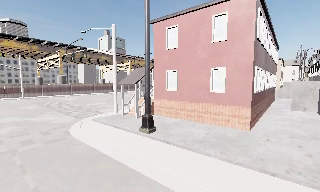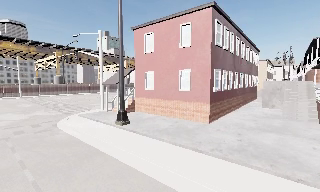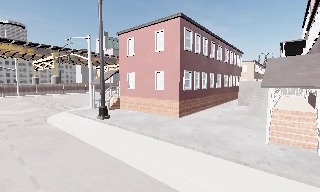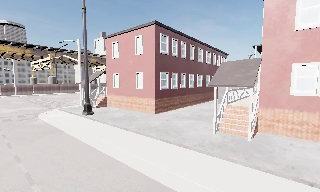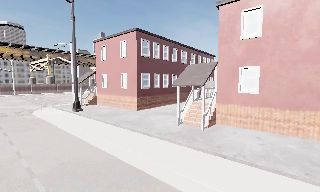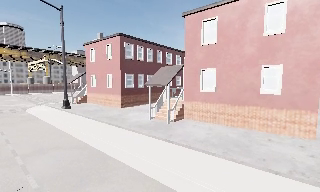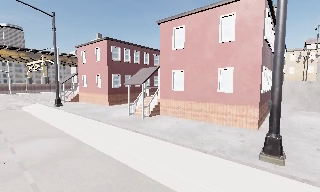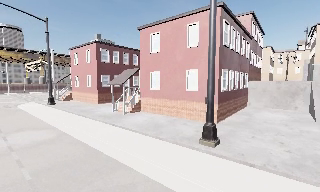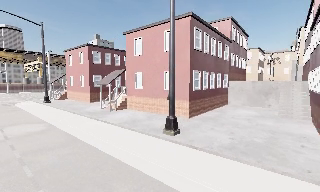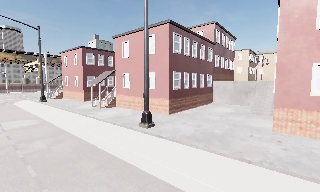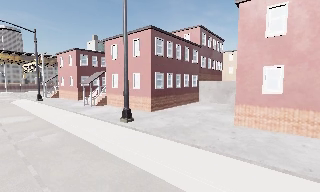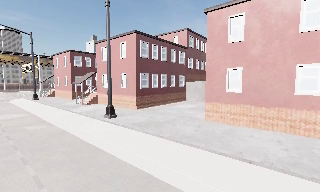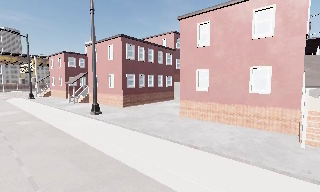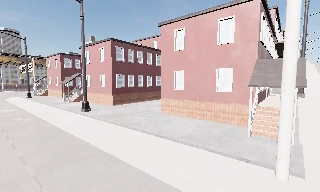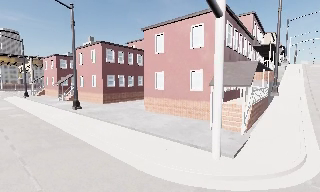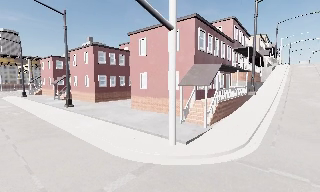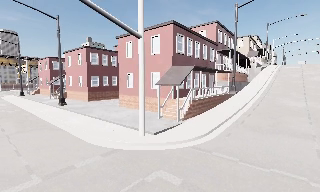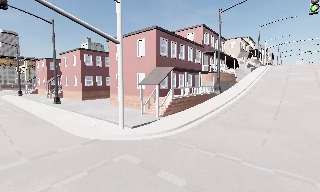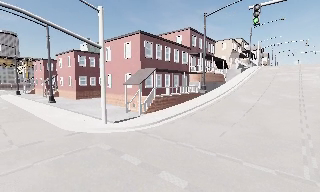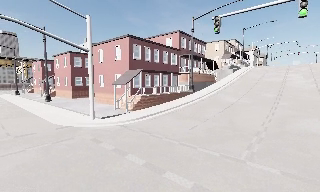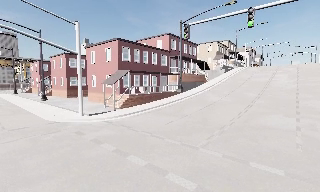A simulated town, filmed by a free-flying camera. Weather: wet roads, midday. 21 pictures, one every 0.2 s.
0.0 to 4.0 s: The camera travels to its right and backward, about 40 m, so close, fixed things drift to the left.
The film runs backward here.
